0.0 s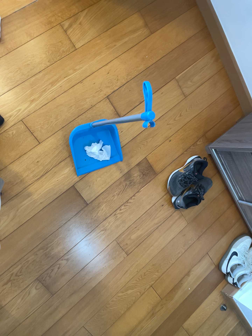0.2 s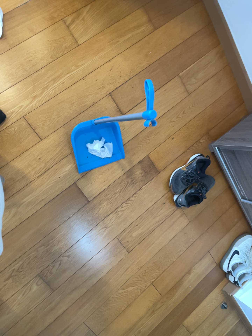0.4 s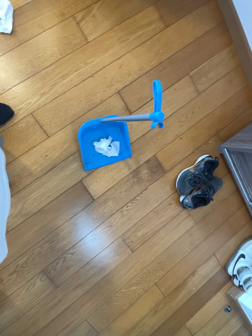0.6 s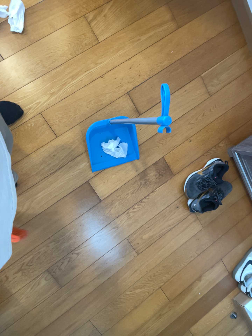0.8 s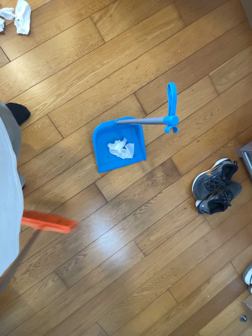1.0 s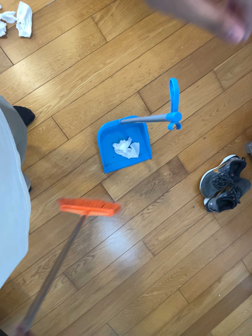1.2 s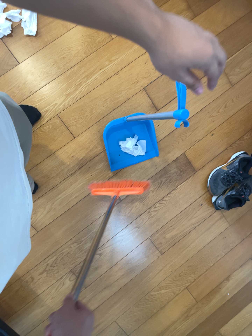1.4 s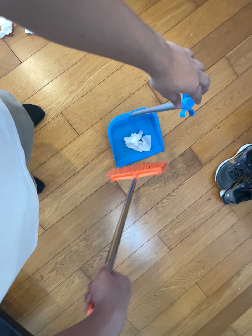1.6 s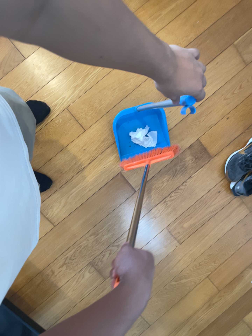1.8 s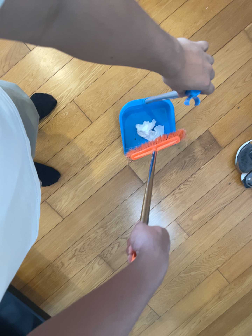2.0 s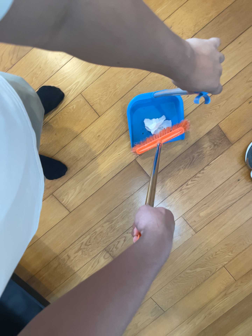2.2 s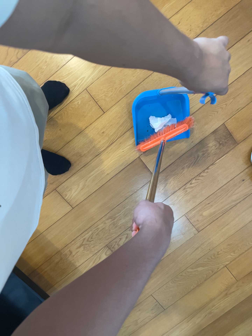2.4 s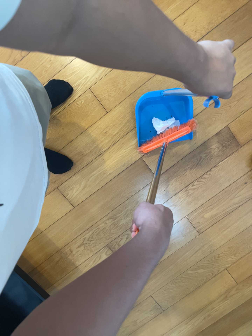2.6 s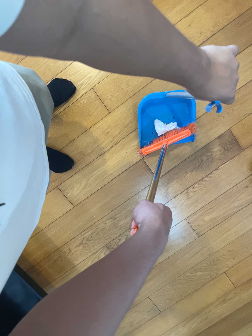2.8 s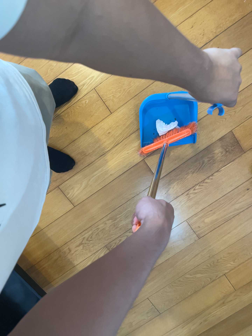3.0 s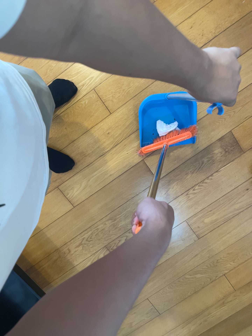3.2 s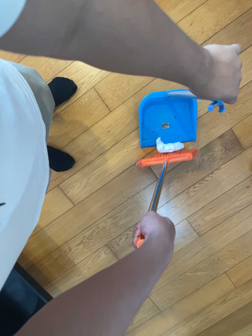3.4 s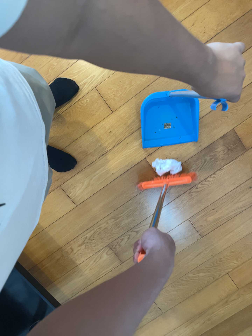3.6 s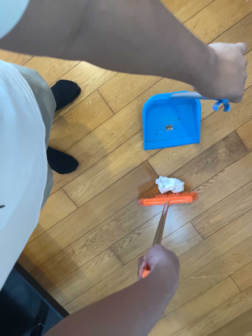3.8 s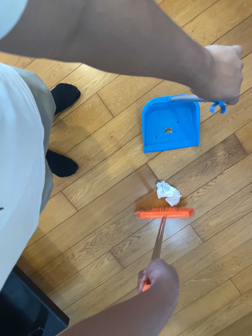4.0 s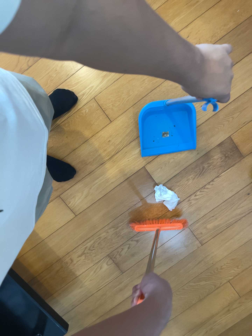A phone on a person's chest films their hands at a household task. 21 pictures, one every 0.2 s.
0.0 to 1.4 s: The camera swings to its left by about 10 degrees, and the scene slides to the right. It travels forward, about 8 cm, so what stands in front looms larger.
1.4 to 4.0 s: The camera shifts only a little, or ends up much as it began.
The film runs backward here.
